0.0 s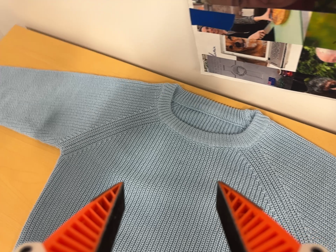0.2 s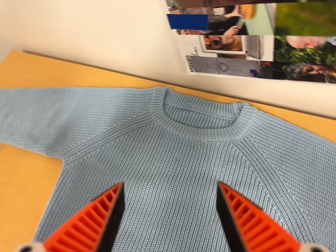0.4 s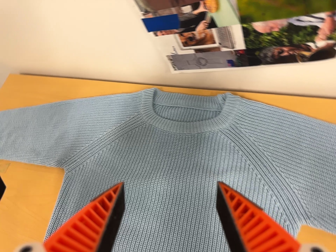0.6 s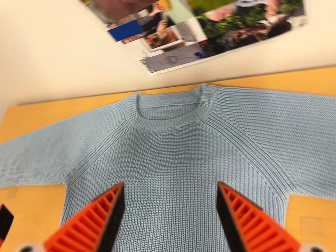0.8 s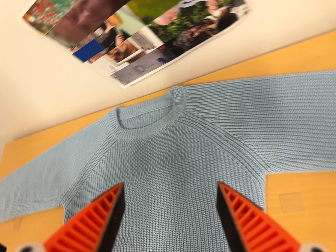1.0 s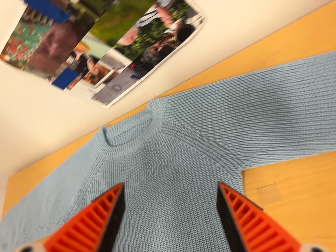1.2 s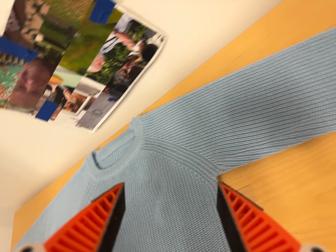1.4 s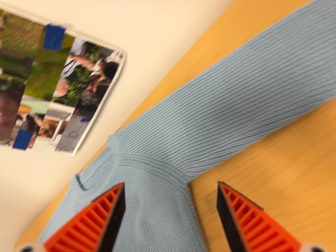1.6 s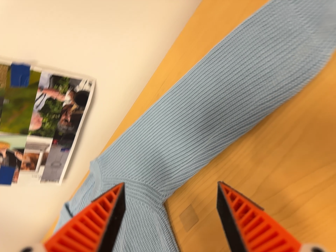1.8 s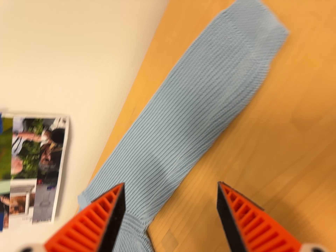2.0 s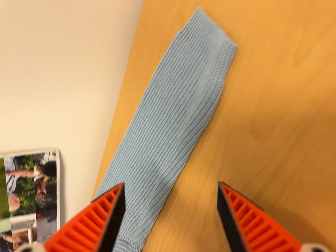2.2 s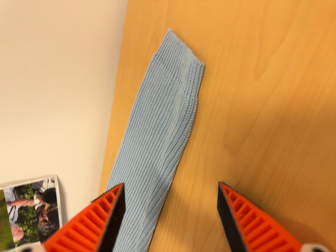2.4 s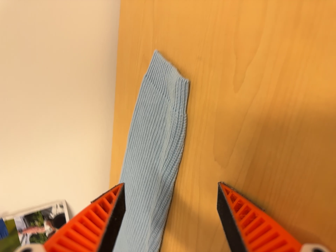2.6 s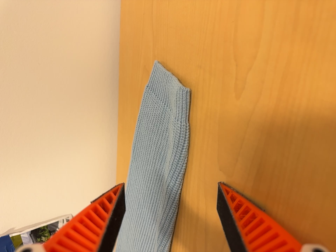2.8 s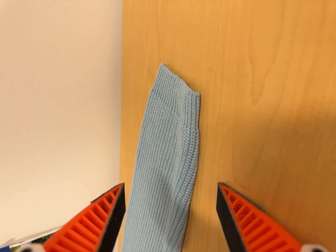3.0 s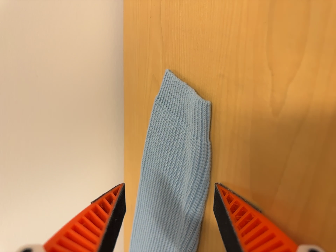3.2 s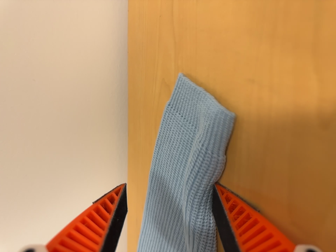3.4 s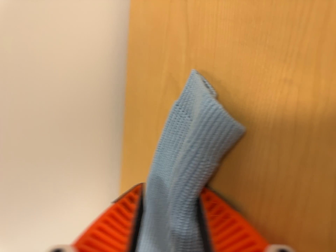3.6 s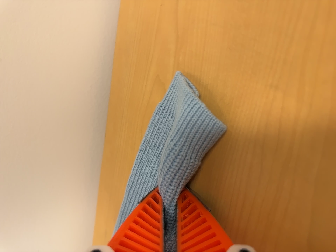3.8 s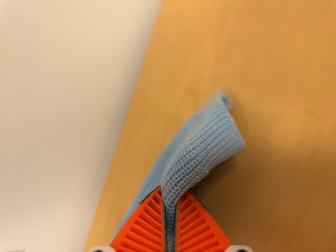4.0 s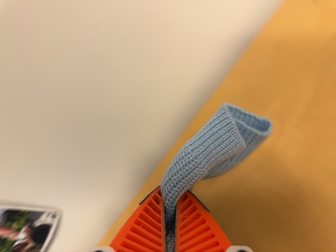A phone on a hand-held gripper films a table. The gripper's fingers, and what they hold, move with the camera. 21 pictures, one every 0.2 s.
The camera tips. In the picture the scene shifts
downward.
0.0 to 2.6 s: The camera pans to its left by about 25 degrees. It travels to its right, about 50 cm, so close, fixed things drift to the left. Its aim tips toward the top of its view by about 40 degrees, and the scene shifts downward. It rolls about its line of sight by about 90 degrees, and the scene rotates counterclockwise.
2.6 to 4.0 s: The camera pans to its right by about 10 degrees. It travels to its left, about 20 cm. It rolls about its line of sight by about 30 degrees, and the scene rotates clockwise.
The film runs forward here.
